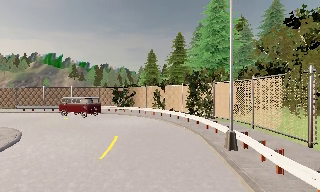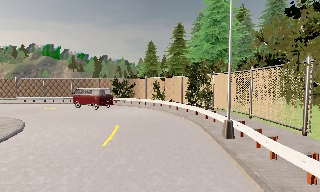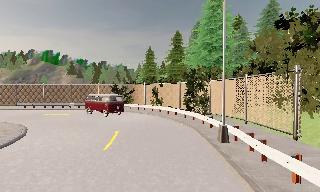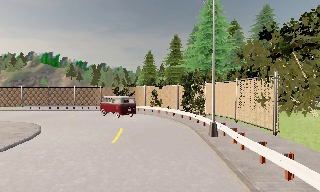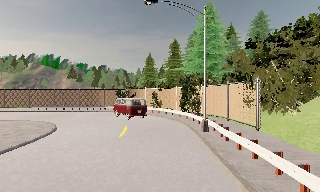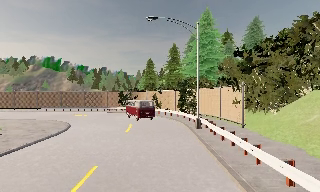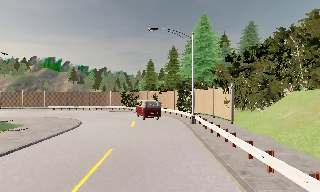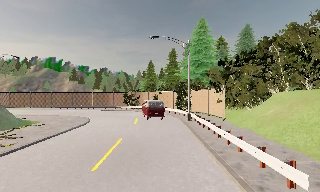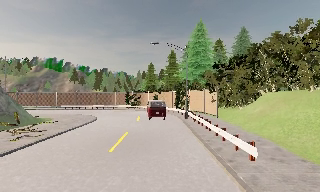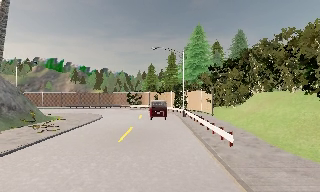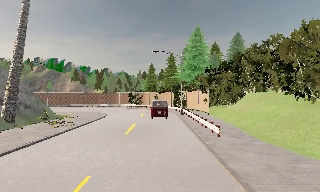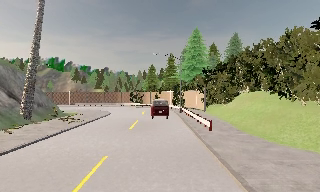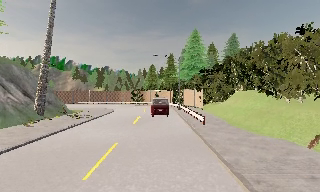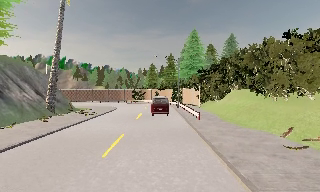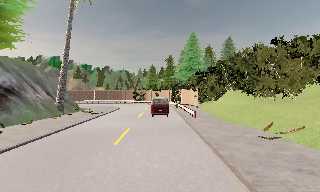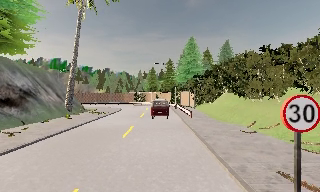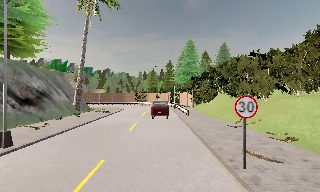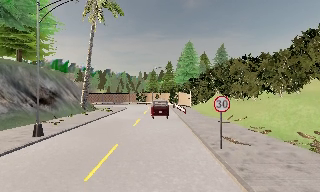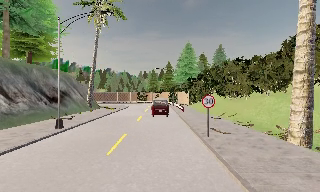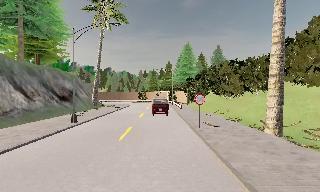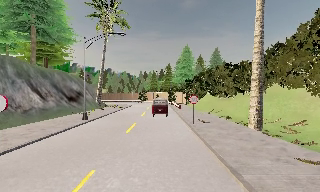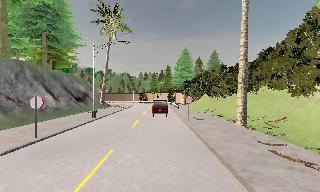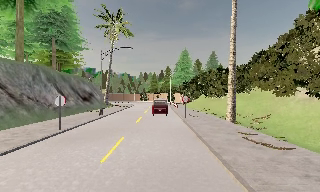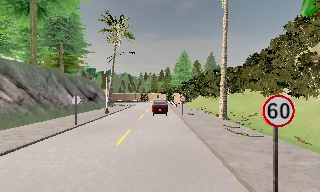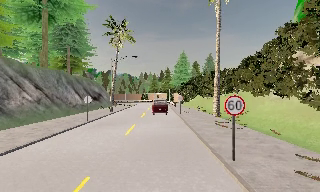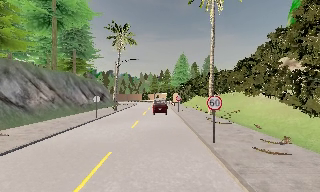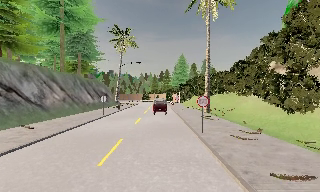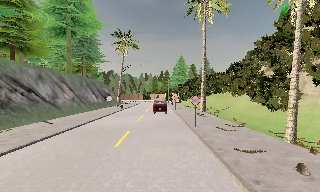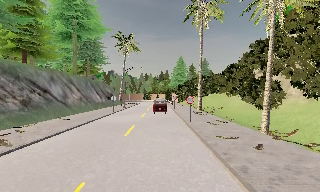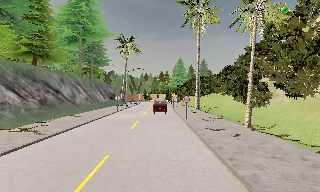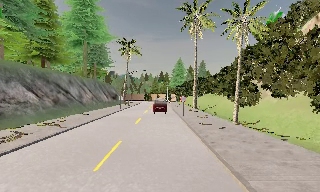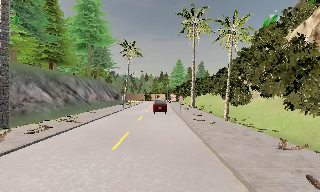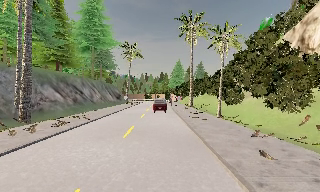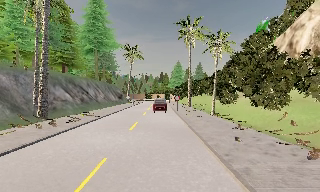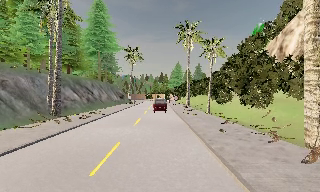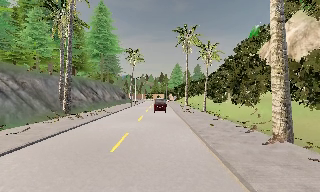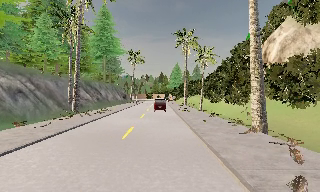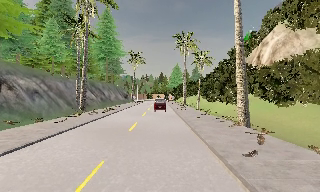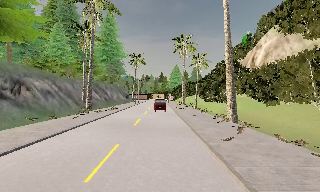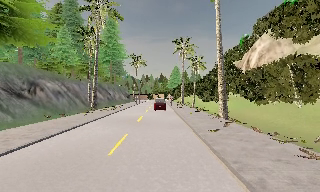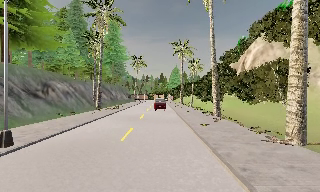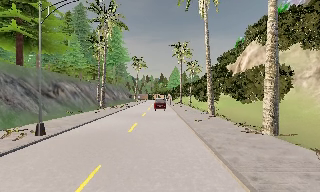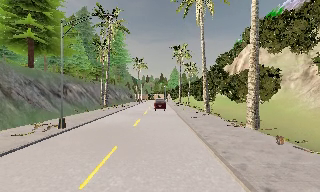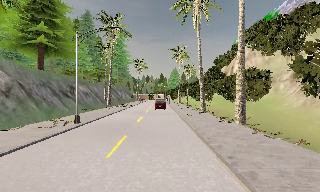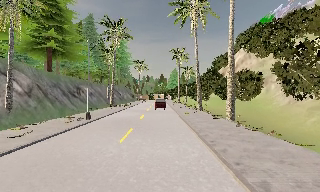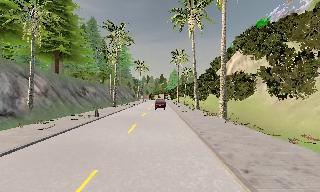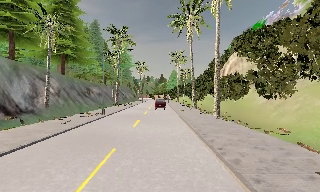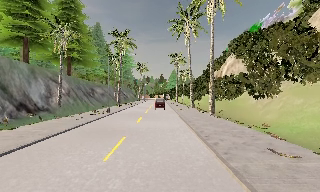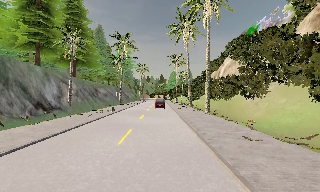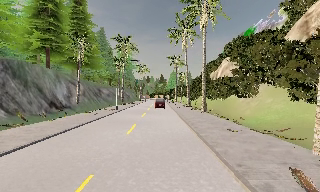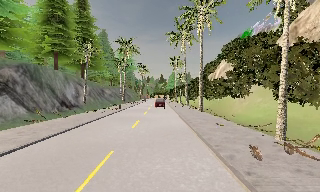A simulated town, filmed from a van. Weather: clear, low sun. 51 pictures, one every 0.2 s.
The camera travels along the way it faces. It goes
backward.
0.0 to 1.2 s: The camera travels backward, about 7 m, so what stands in front gets smaller. It gains speed.
1.2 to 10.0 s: The camera travels backward, about 80 m, so what stands in front gets smaller.
The film runs backward here.
